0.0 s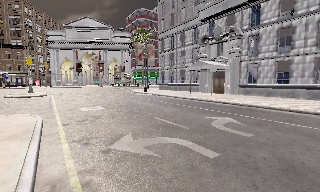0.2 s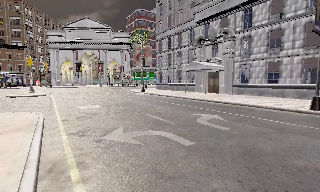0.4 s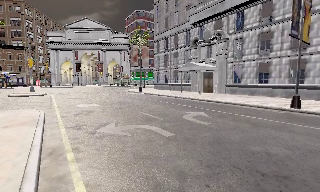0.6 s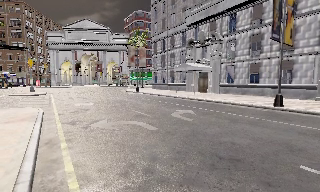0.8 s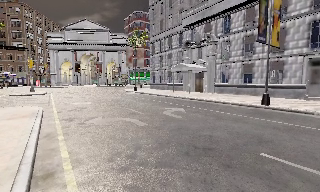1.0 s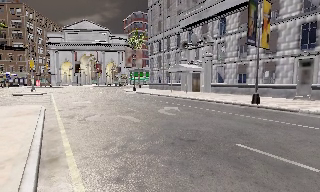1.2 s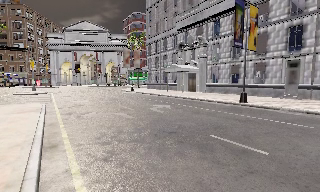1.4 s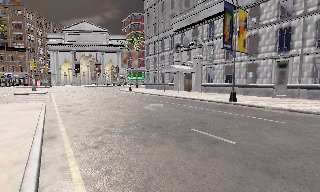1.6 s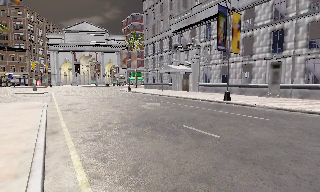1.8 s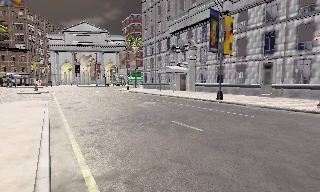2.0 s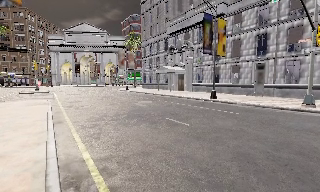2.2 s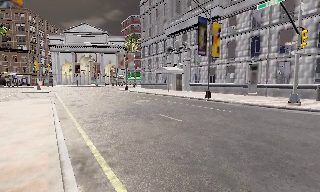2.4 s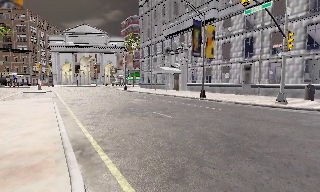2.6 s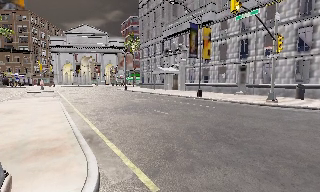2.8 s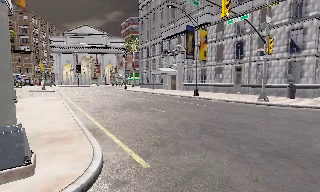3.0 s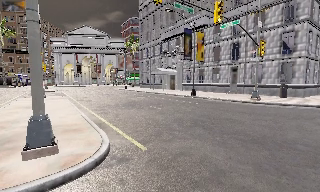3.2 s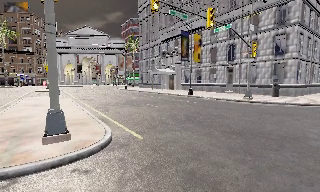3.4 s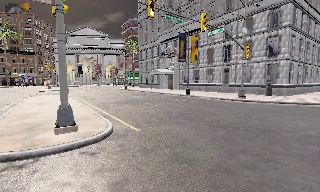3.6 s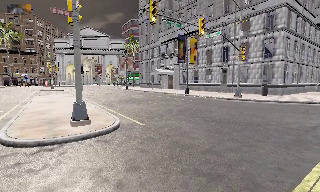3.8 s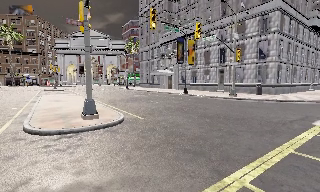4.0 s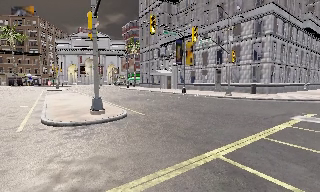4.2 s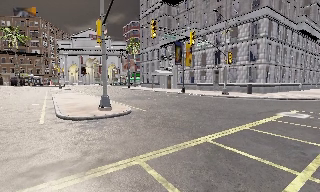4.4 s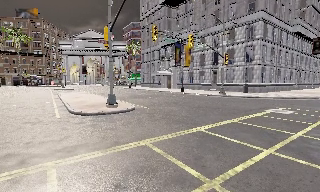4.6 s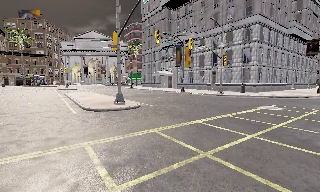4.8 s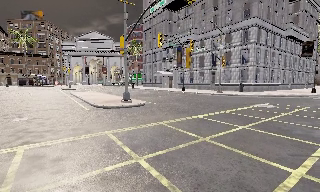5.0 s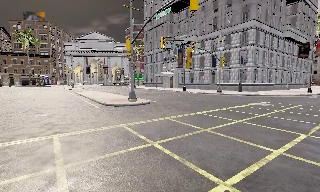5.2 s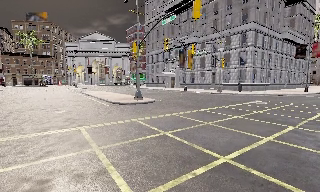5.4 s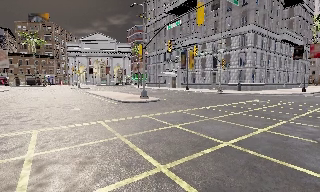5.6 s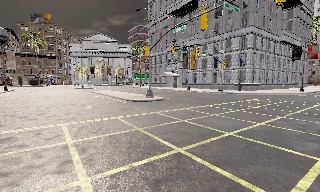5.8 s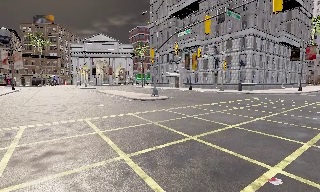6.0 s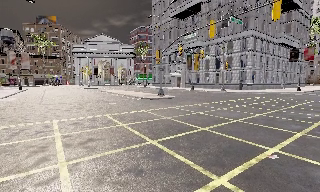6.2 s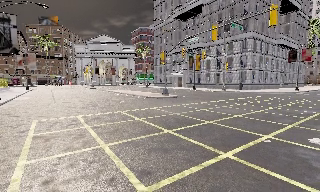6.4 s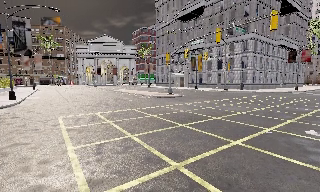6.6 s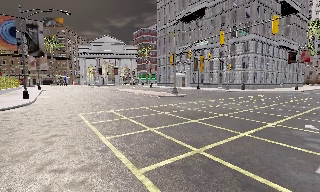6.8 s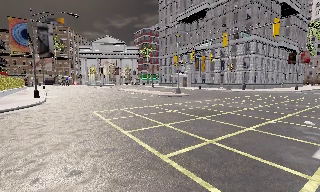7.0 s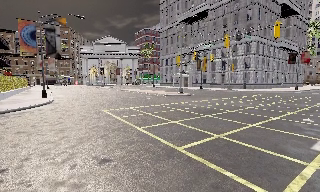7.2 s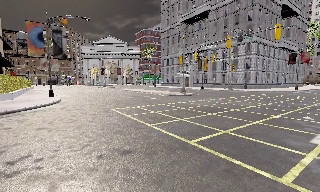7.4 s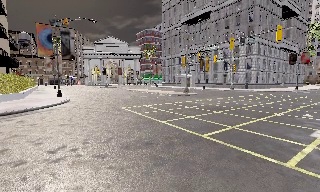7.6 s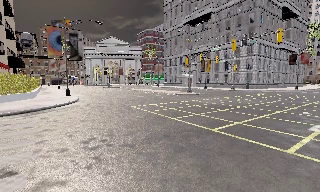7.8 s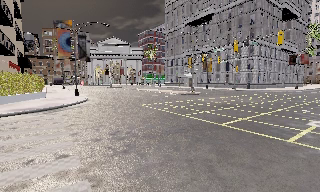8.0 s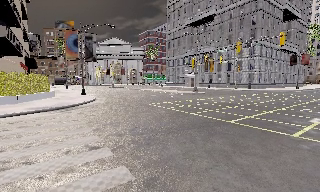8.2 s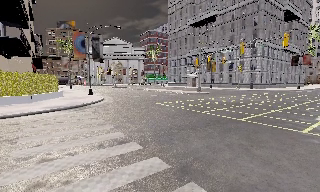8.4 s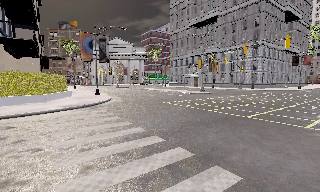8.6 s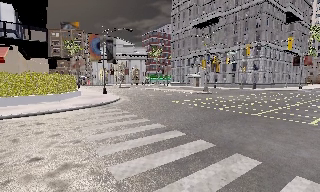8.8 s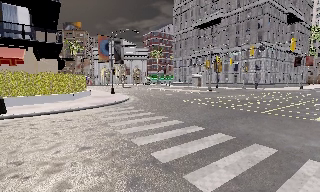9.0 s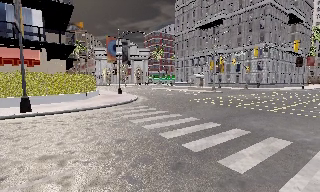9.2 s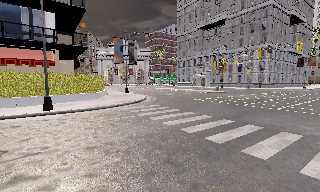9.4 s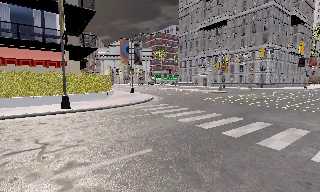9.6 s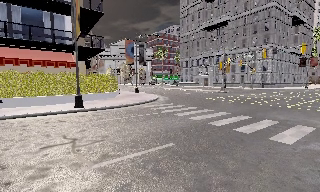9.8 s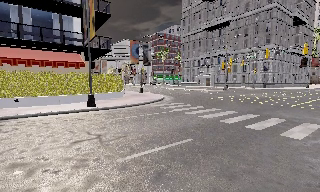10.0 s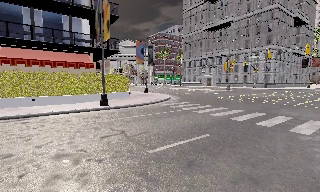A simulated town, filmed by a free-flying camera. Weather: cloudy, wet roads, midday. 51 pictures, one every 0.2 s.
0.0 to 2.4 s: The camera travels backward and to its right, about 8 m, so what stands in front gets smaller.
2.4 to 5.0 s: The camera travels backward, about 11 m, so what stands in front gets smaller.
5.0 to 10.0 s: The camera travels backward and to its left, about 19 m, so what stands in front gets smaller.
The film runs backward here.
